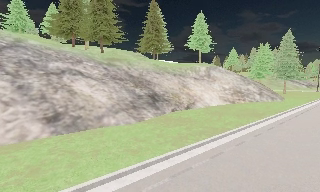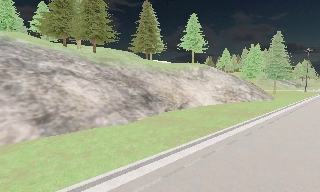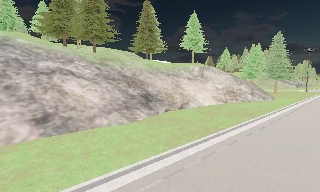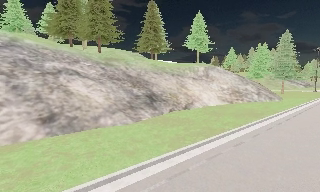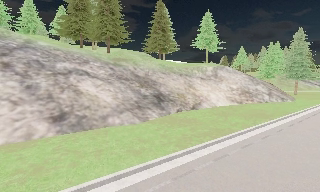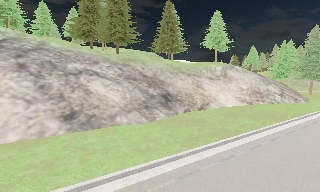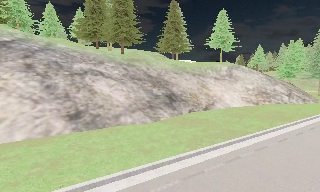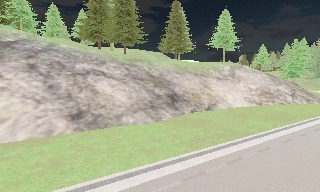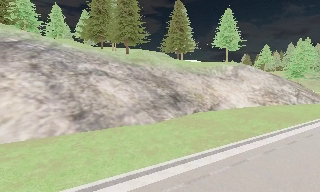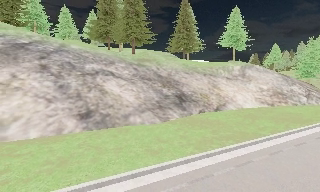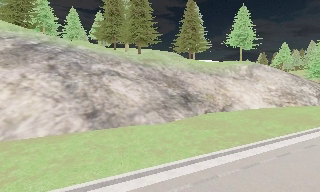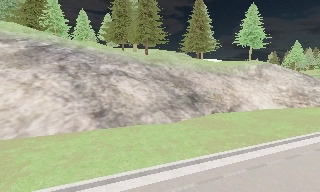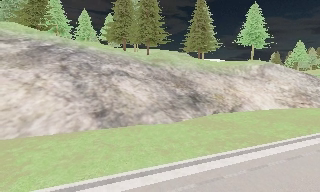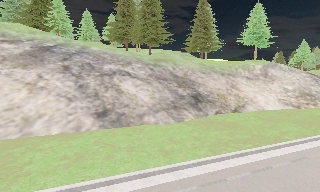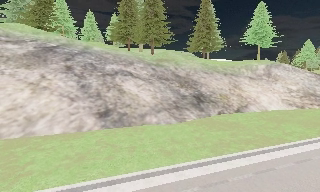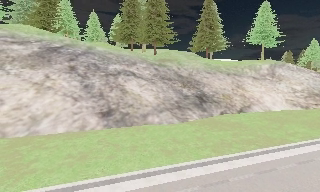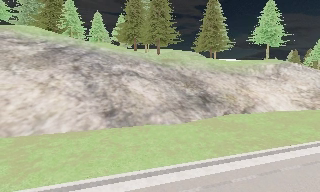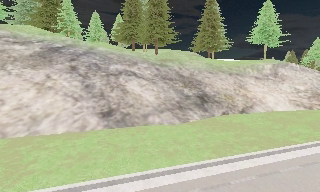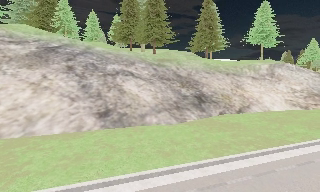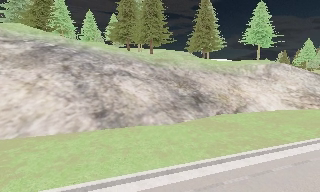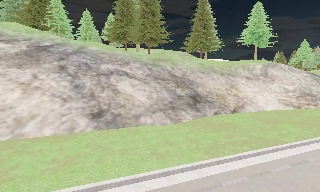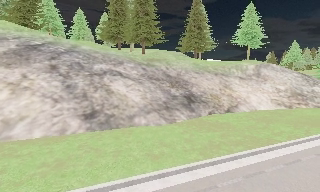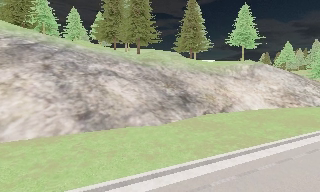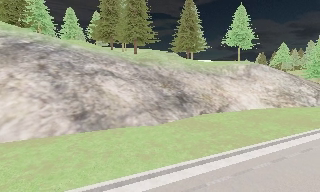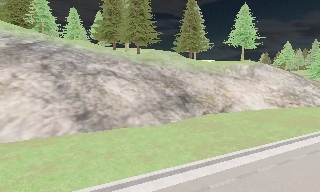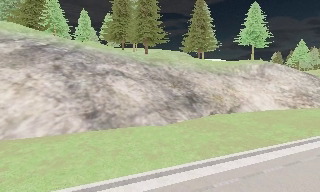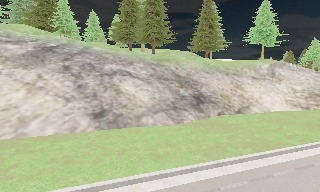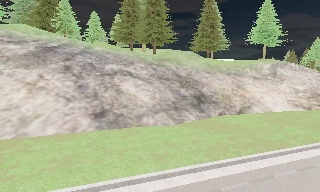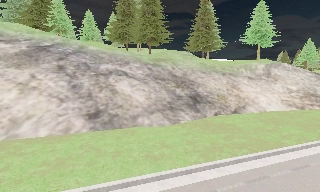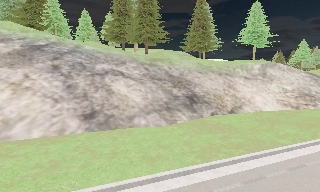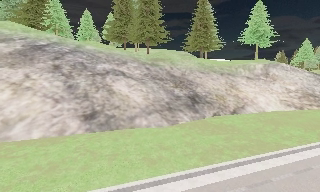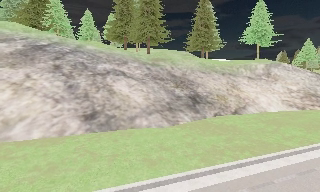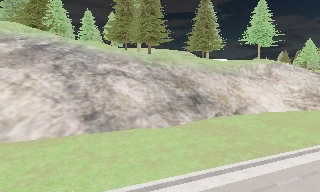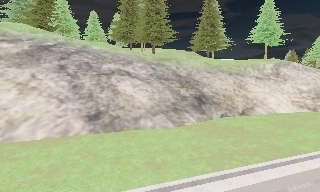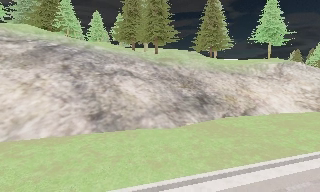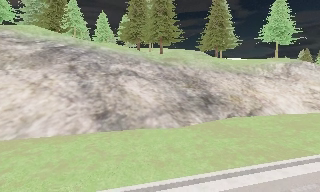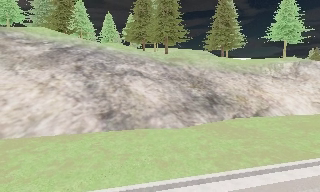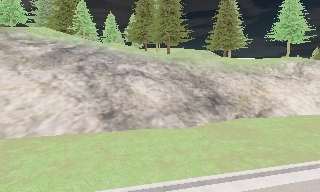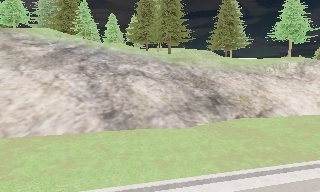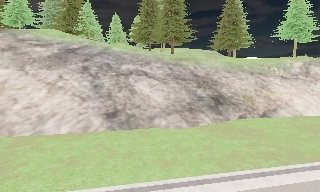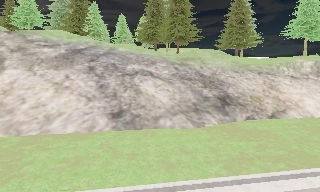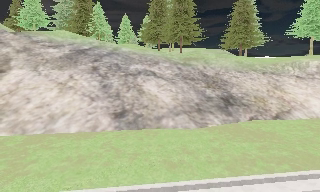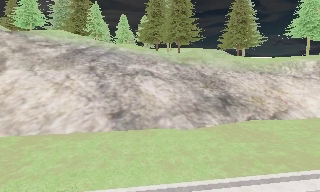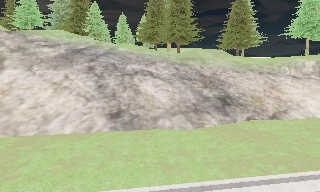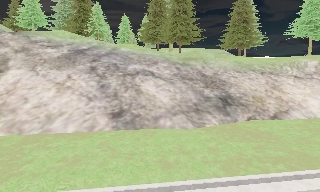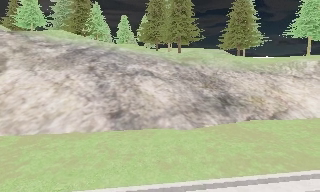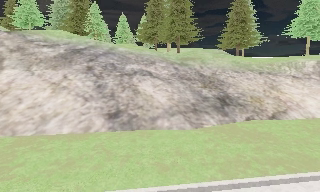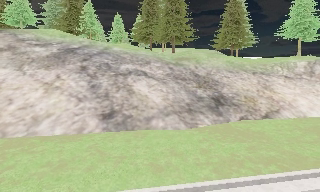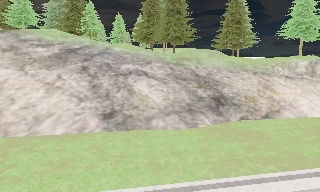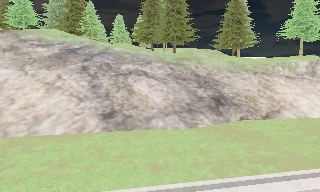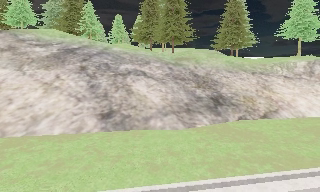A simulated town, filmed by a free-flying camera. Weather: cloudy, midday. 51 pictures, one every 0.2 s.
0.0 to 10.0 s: The camera pans to its left, which is counterclockwise from overhead, by about 30 degrees. It travels to its right and forward, about 2.5 m.
The film runs forward here.
